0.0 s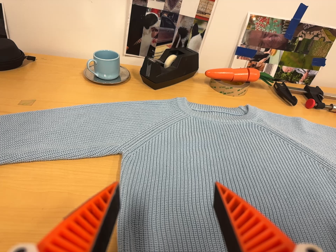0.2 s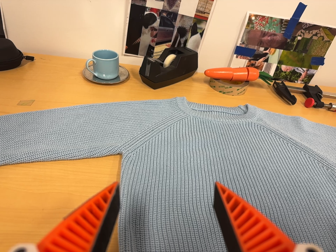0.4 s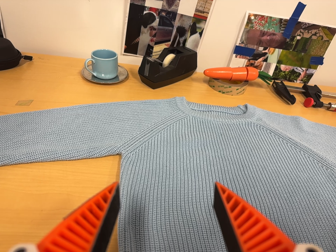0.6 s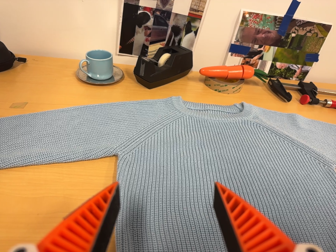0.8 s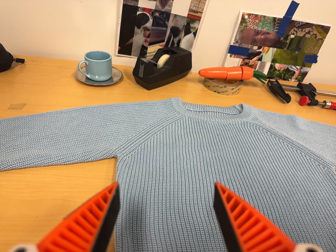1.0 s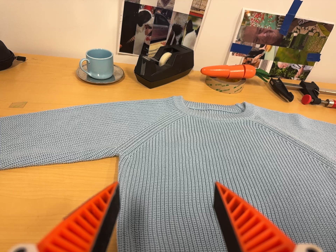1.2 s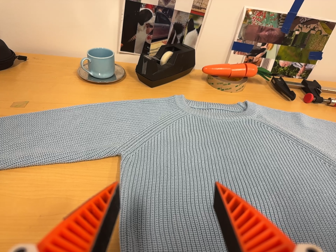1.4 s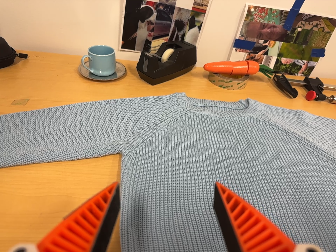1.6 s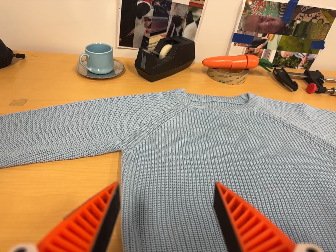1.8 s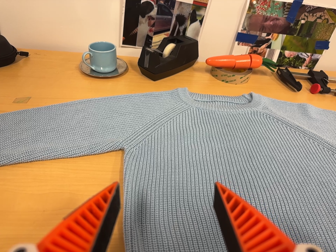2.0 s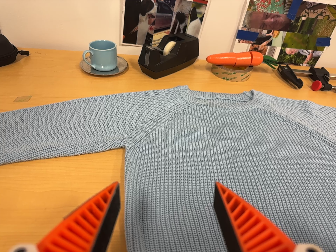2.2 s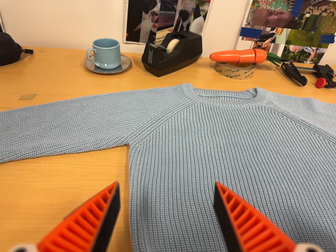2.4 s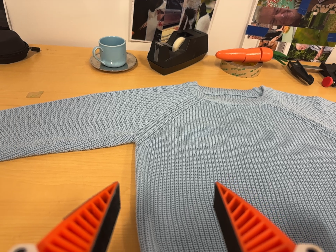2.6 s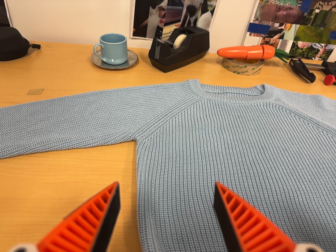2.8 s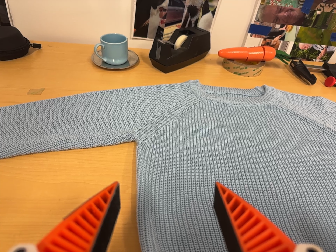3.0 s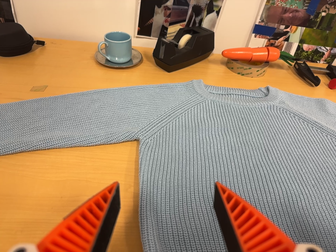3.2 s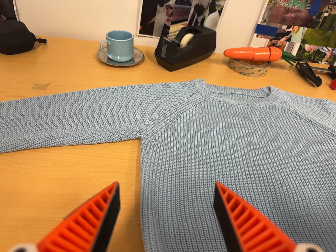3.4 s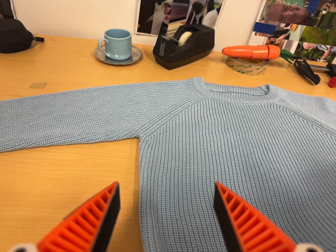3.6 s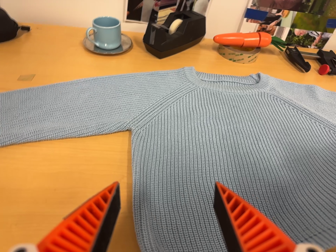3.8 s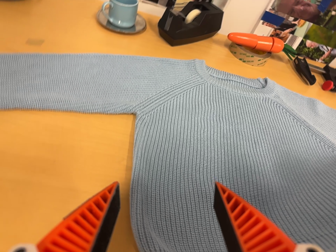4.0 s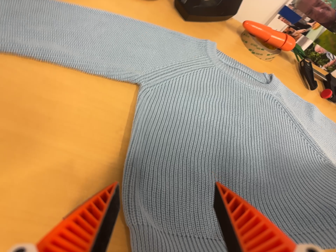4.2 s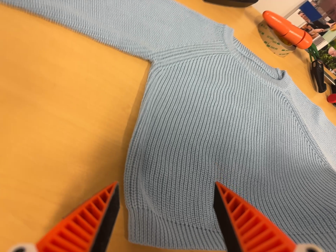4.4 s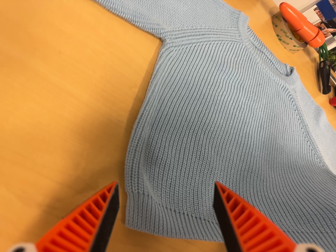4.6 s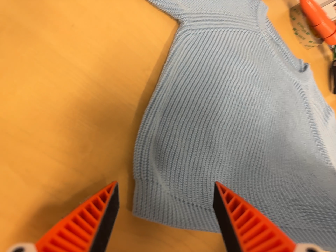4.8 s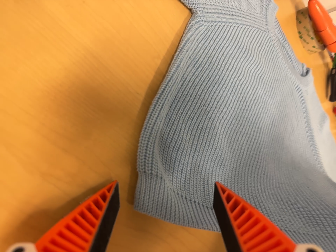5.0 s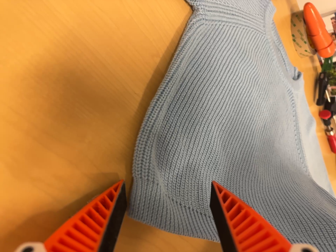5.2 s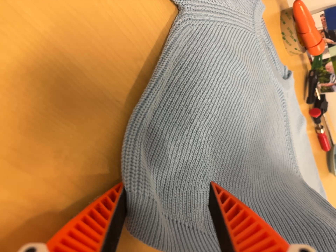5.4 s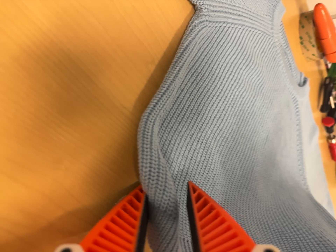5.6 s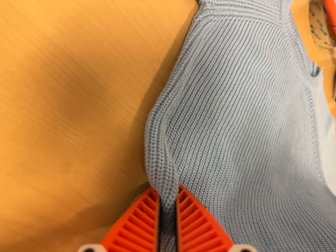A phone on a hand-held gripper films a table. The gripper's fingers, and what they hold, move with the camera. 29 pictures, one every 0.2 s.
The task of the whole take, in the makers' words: fold up.
0.0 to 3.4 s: The camera shifts only a little, or ends up much as it began.
3.4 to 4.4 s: The camera pans to its right by about 10 degrees. It travels to its left, about 10 cm. Its aim tips toward the bottom of its view by about 20 degrees, and the scene shifts upward. It rolls about its line of sight by about 35 degrees, and the scene rotates clockwise.
4.4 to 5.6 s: The camera travels forward and to its left, about 8 cm, so what stands in front looms larger. Its aim tips toward the bottom of its view by about 10 degrees. It rolls about its line of sight by about 10 degrees, and the scene rotates clockwise.
The film runs forward here.
